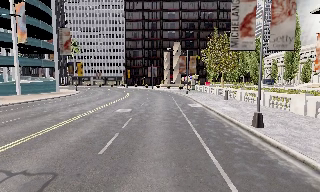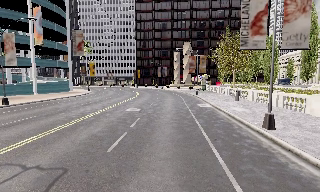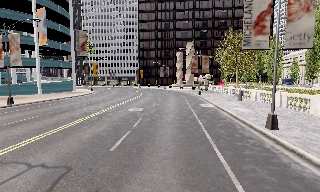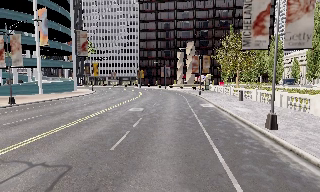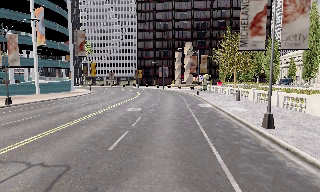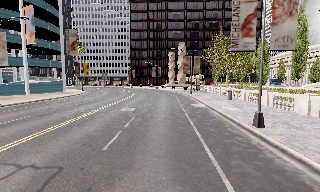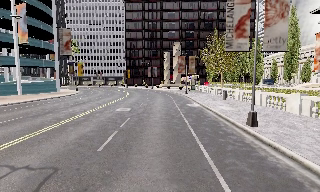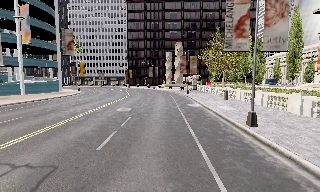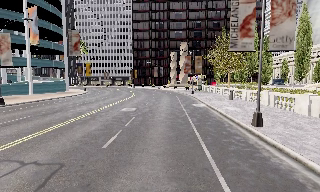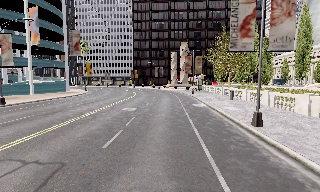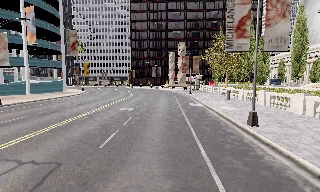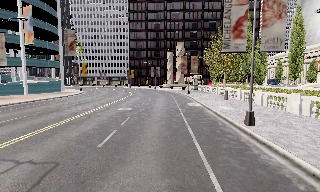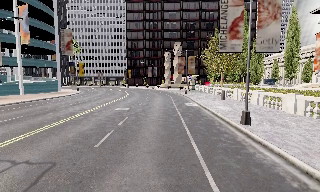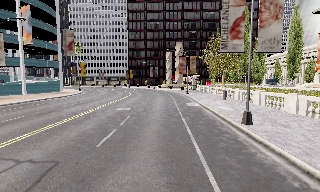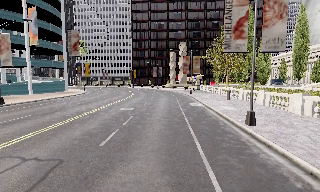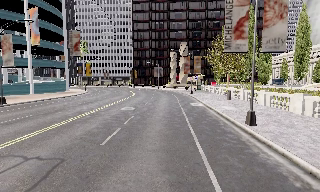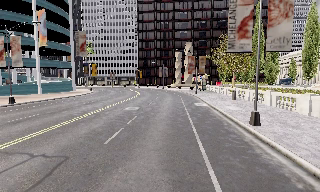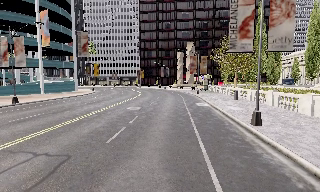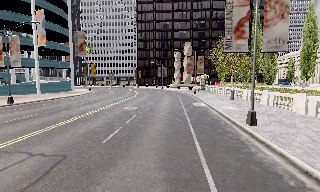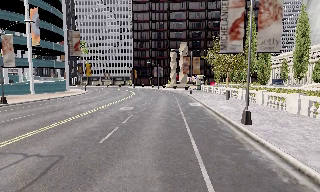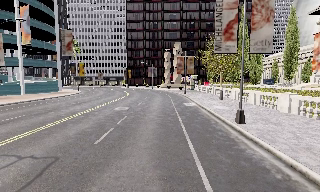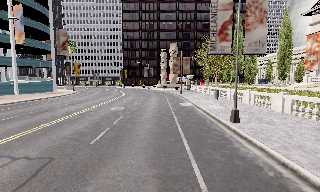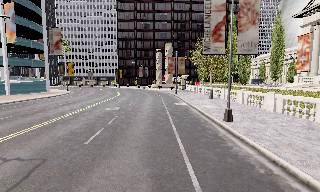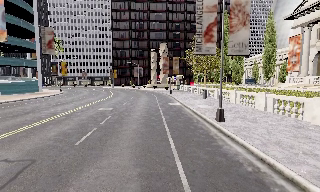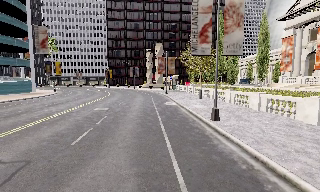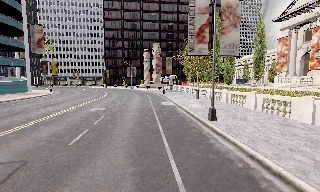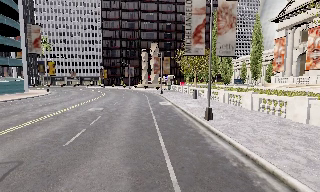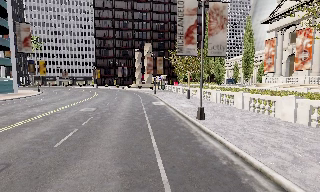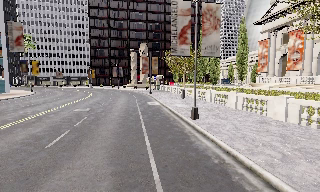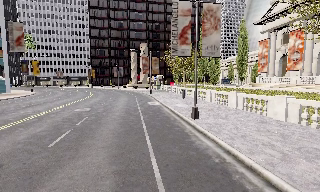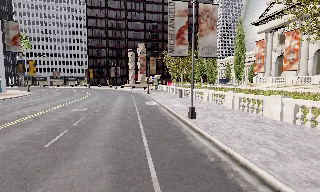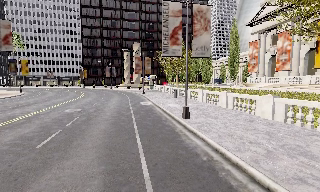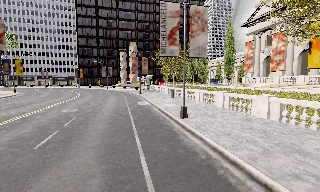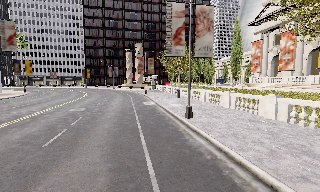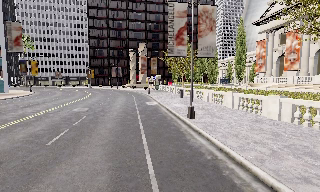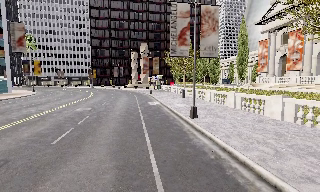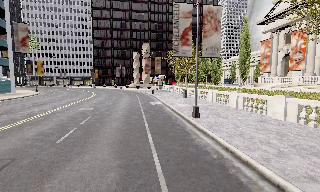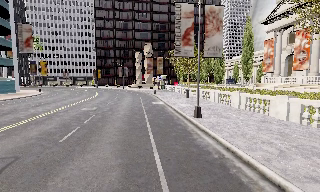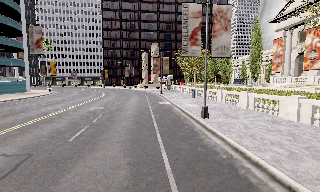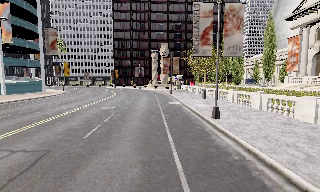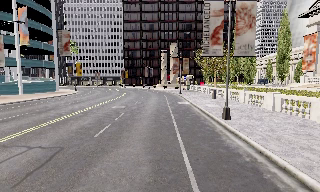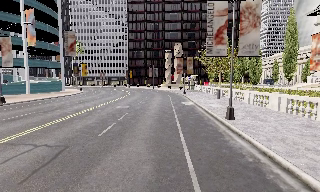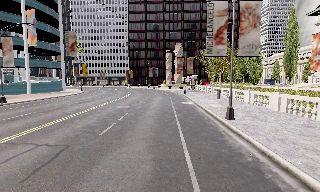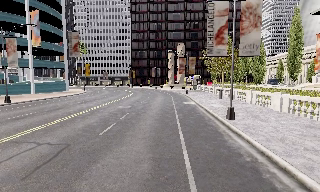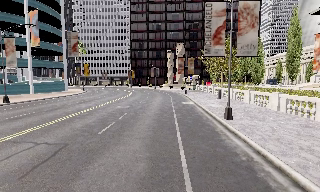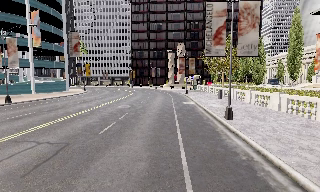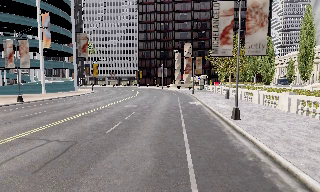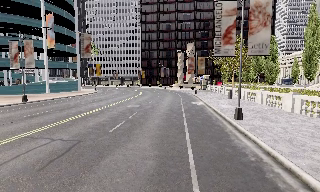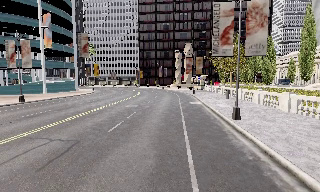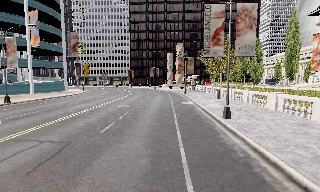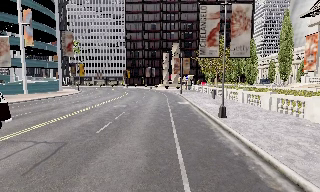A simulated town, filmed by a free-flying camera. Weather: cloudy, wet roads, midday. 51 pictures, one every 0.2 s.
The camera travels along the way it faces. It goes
backward.
0.0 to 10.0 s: The camera travels backward and to its right, about 2.5 m, so what stands in front gets smaller.
The film runs backward here.
